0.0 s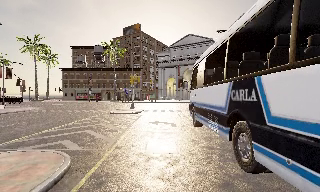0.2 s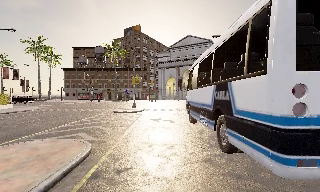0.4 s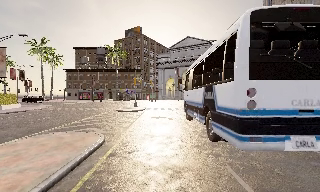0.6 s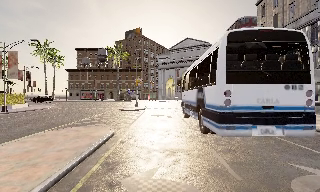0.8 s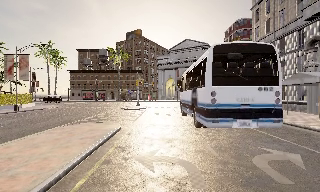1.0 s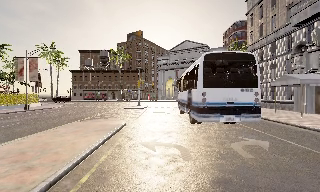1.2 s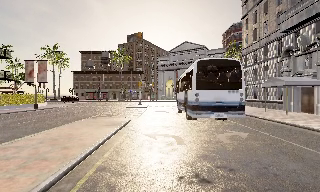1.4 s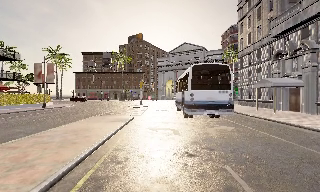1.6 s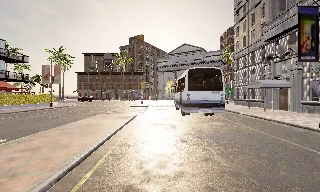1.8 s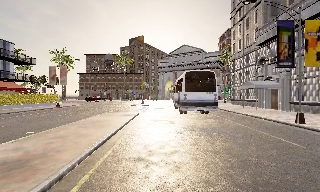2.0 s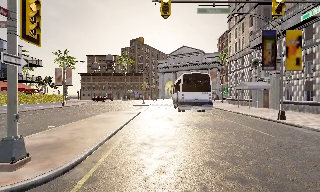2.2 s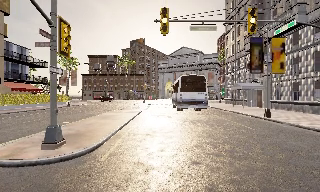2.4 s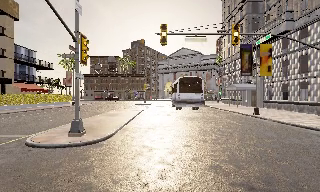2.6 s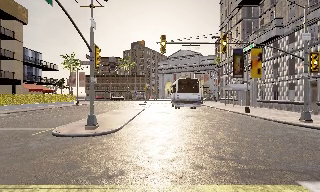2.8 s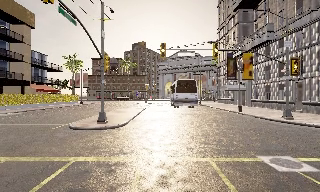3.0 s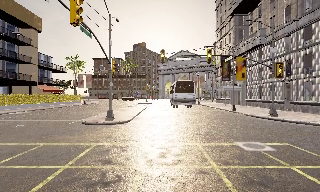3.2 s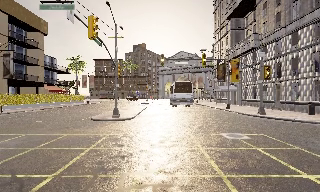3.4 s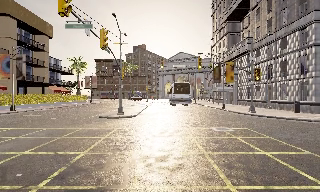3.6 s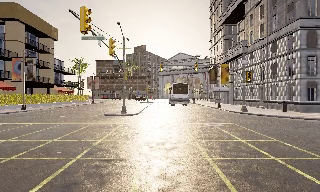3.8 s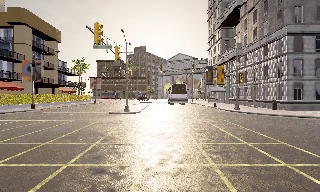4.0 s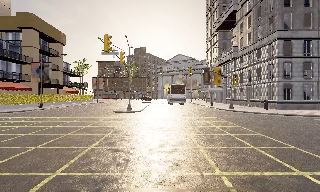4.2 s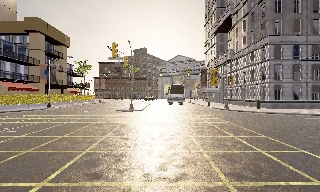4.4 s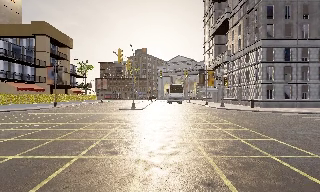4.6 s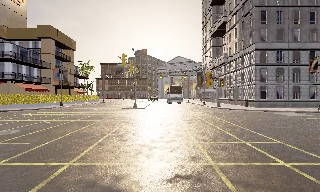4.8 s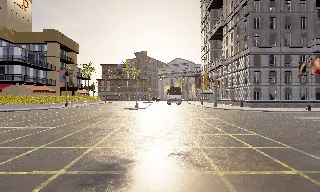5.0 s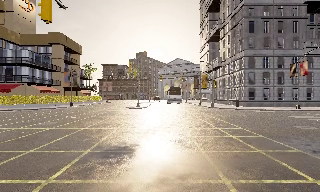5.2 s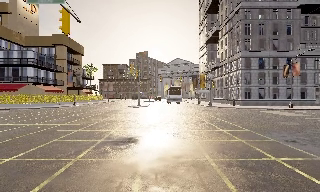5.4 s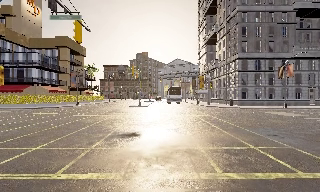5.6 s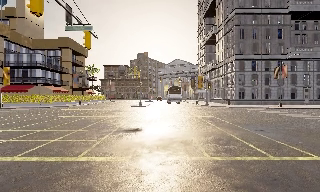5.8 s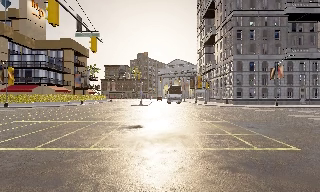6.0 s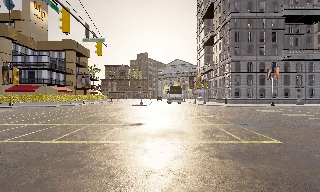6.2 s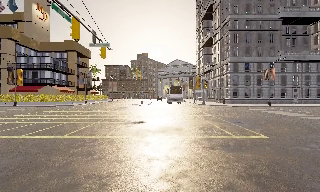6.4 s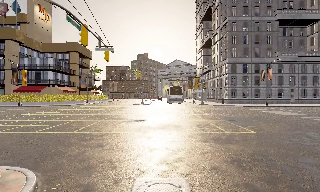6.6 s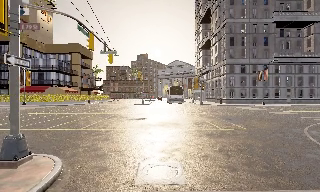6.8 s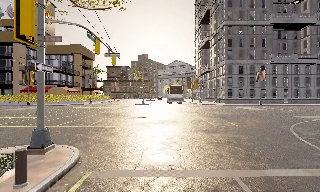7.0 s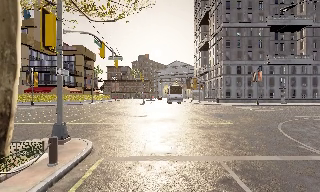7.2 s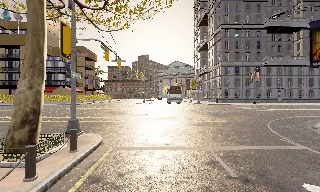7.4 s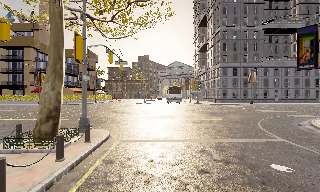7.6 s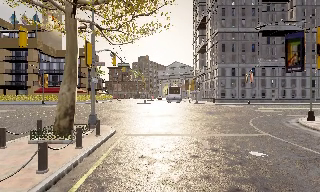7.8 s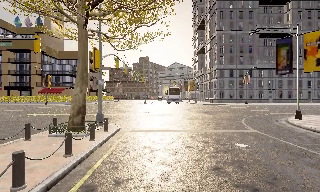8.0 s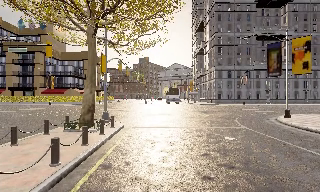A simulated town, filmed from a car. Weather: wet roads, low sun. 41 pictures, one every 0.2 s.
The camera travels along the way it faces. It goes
backward.
0.0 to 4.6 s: The camera travels backward, about 35 m, so what stands in front gets smaller.
4.6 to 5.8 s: The camera travels backward, about 7 m, so what stands in front gets smaller. It loses speed.
5.8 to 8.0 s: The camera travels backward, about 10 m, so what stands in front gets smaller.
The film runs backward here.
